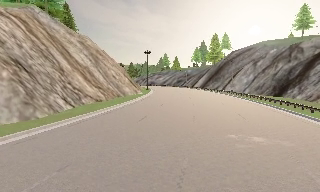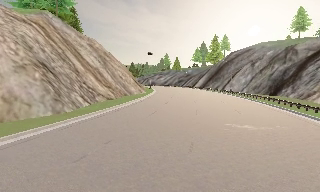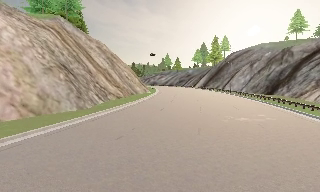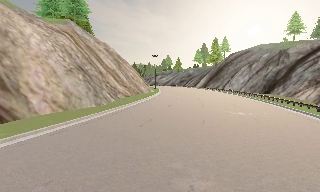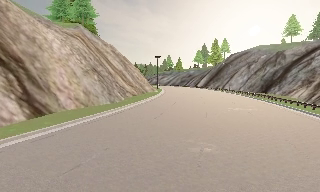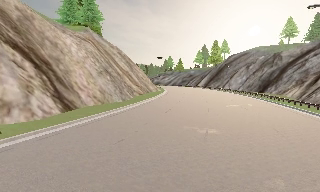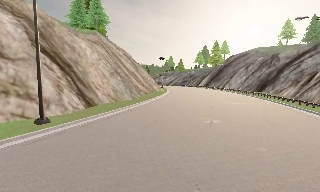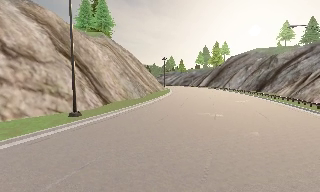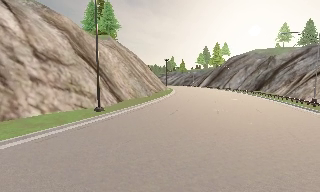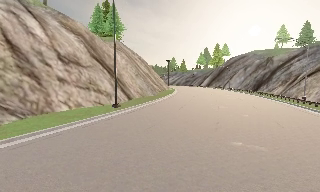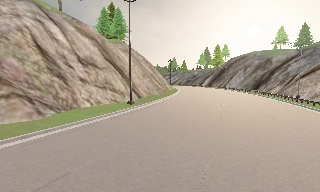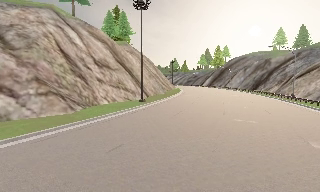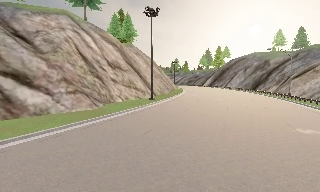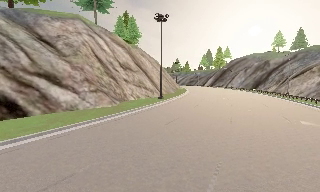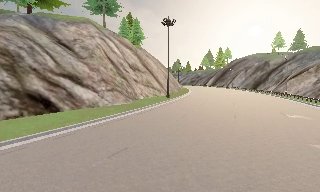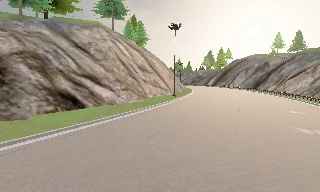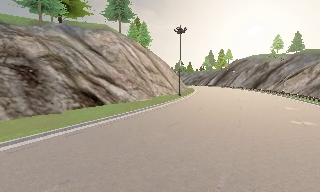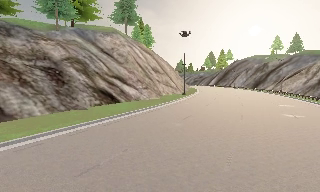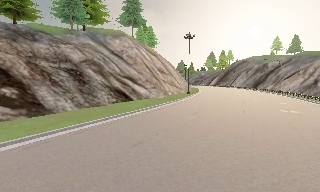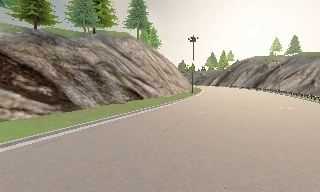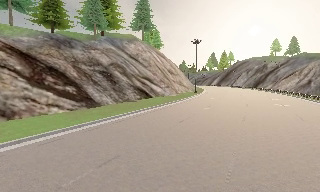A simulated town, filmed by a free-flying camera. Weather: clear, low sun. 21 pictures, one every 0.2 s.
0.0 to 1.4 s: The camera travels backward, about 16 m, so what stands in front gets smaller.
1.4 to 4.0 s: The camera travels backward and to its left, about 30 m, so what stands in front gets smaller.
The film runs backward here.
